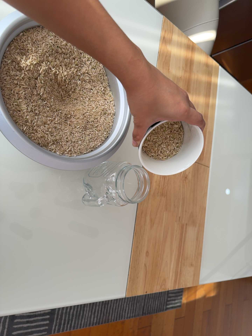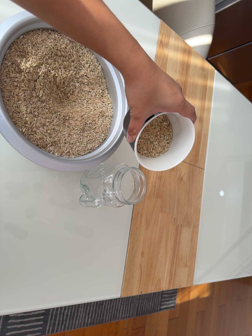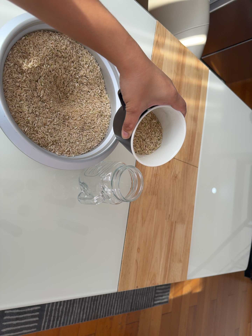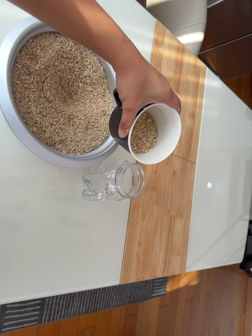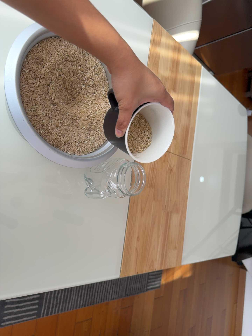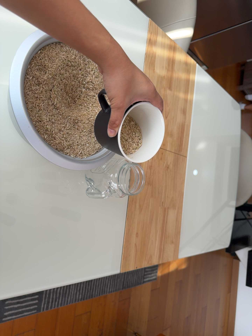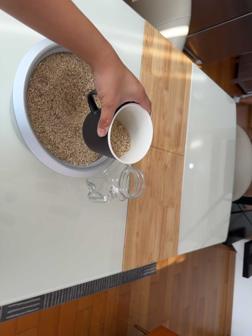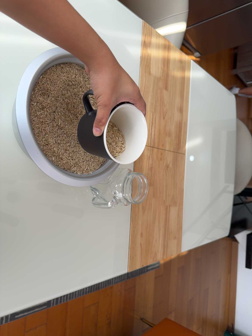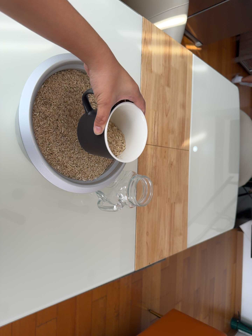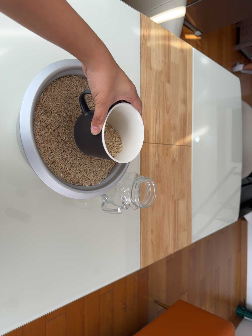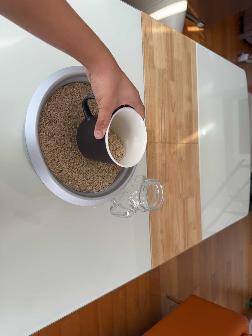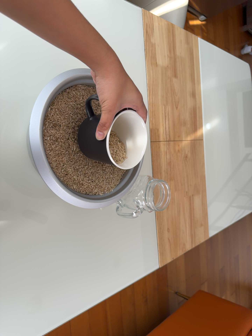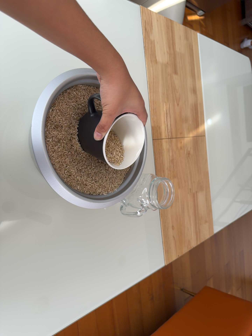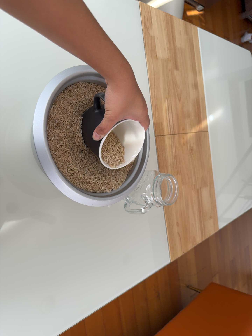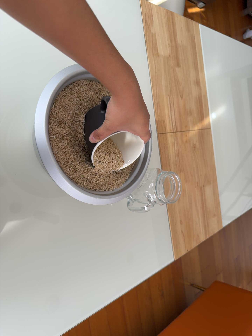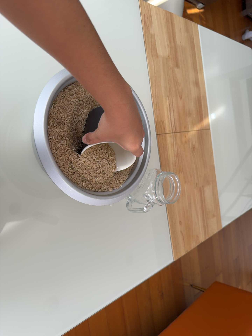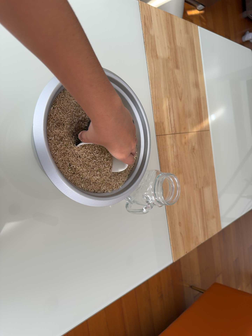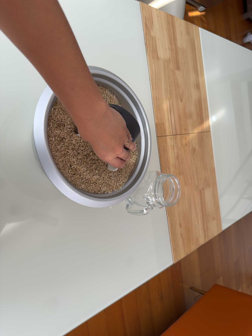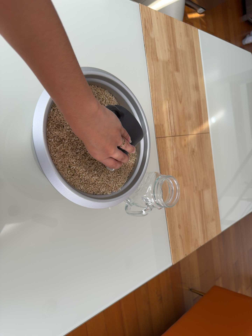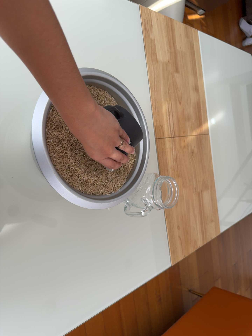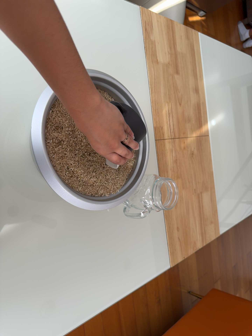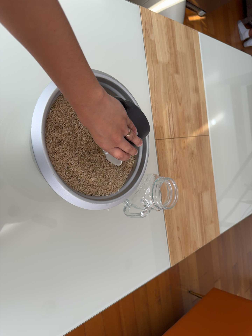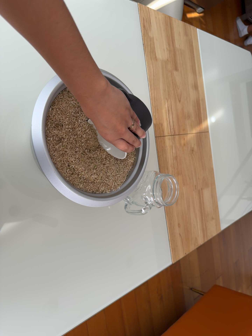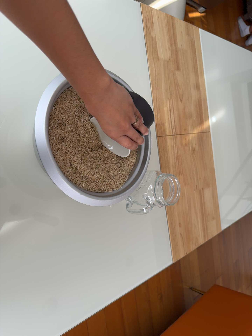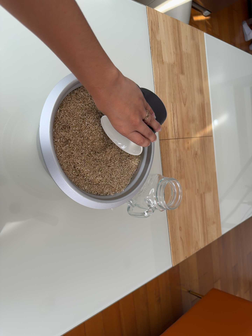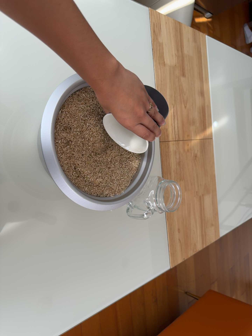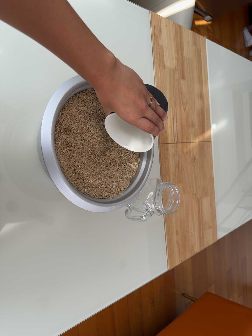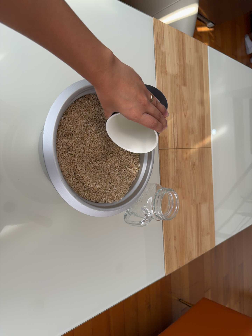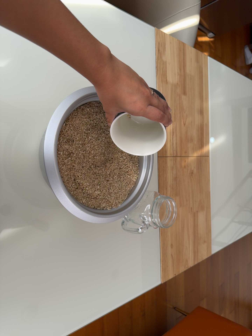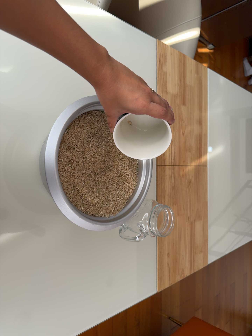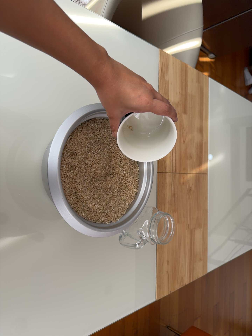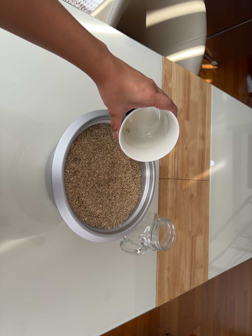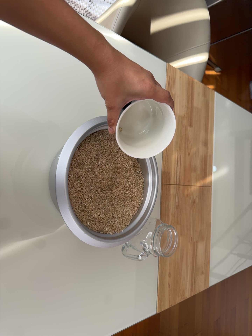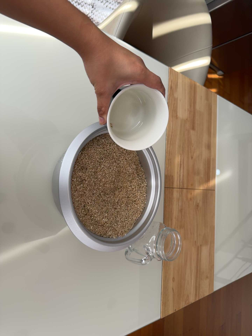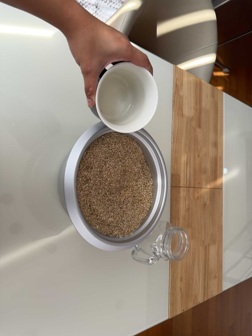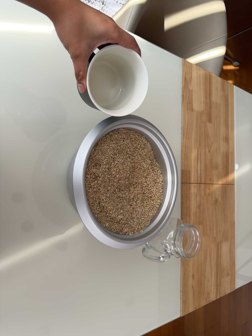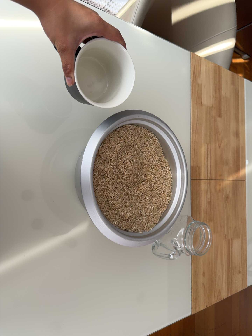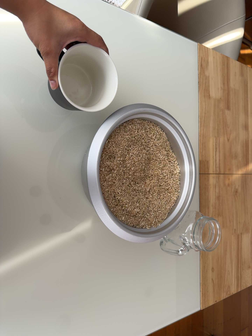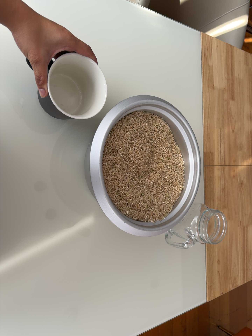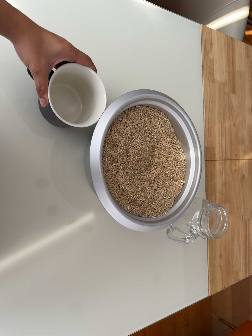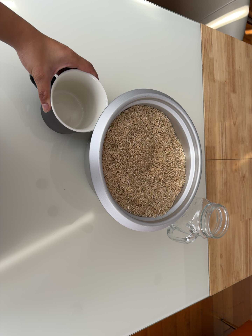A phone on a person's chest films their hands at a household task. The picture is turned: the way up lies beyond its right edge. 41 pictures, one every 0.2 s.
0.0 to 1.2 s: The camera travels backward, to its left and toward the top of its view, about 12 cm, so what stands in front gets smaller.
1.2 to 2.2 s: The camera travels toward the top of its view, about 10 cm. It rolls about its line of sight by about 10 degrees, and the scene rotates counterclockwise.
2.2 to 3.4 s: The camera shifts only a little, or ends up much as it began.
3.4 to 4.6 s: The camera keeps its place and its aim.
4.6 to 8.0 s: The camera shifts only a little, or ends up much as it began.
The film runs backward here.
